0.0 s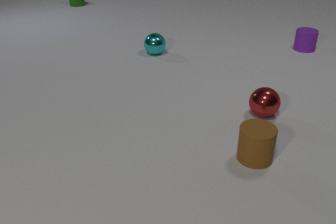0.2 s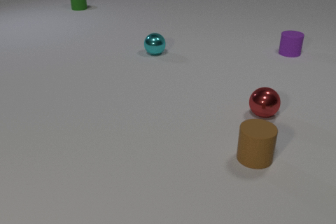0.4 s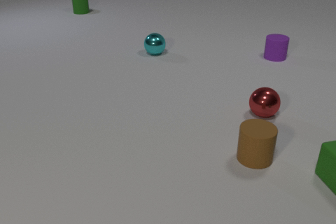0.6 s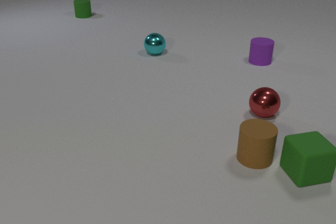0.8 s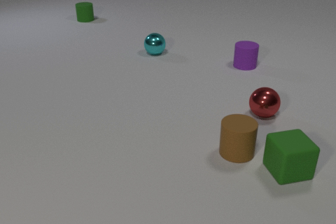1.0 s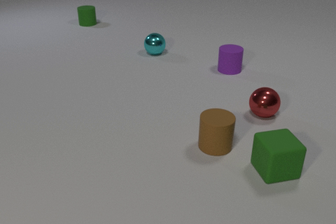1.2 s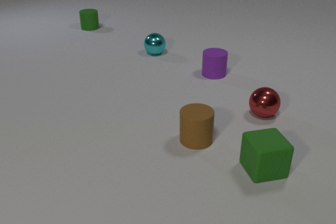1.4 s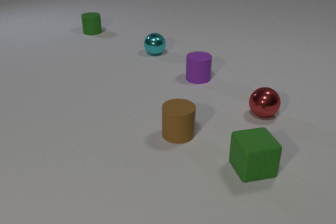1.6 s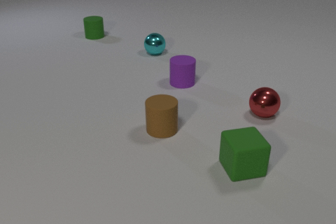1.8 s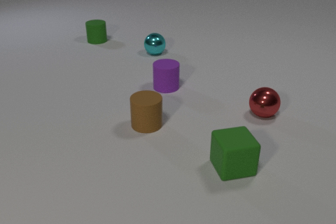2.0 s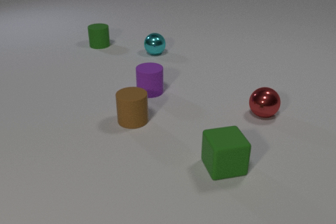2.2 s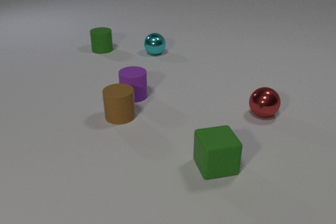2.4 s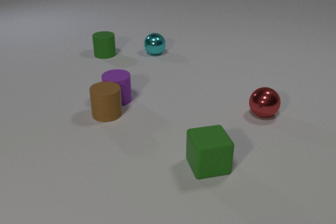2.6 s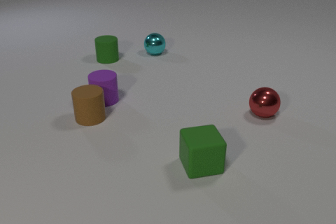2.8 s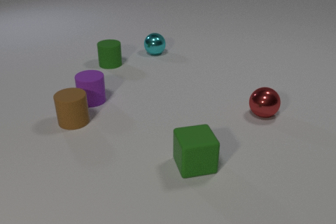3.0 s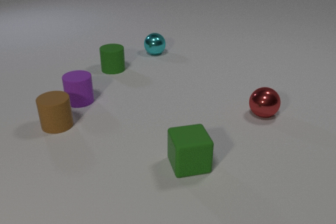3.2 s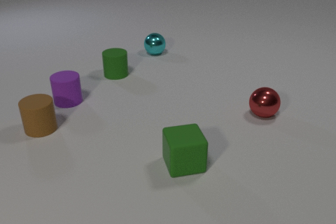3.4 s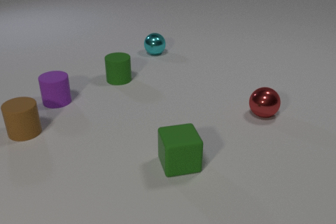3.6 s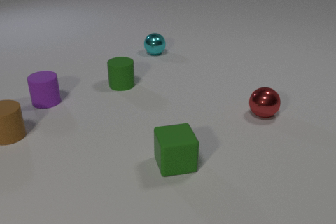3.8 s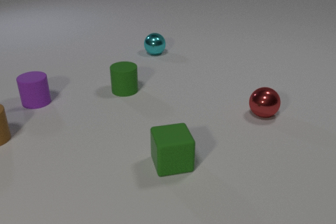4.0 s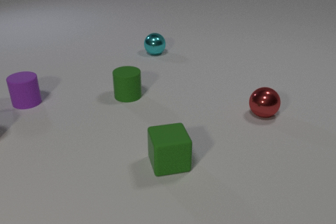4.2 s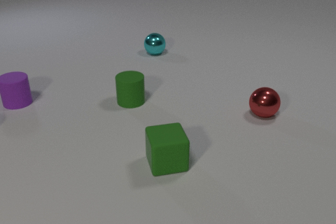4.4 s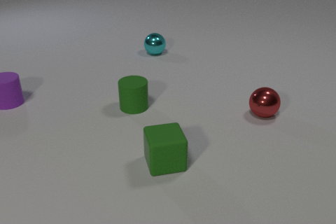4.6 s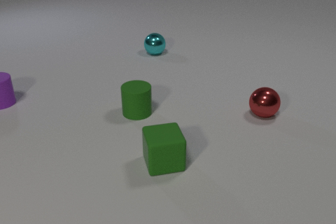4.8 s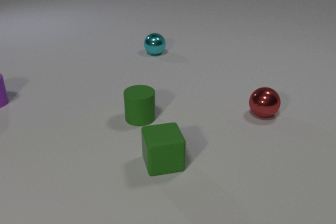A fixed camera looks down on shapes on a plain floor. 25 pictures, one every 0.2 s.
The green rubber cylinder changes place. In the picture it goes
toward the camera.
The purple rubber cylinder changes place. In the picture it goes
to the left.
0.0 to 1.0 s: The green rubber cube comes in at the right edge, slides to the left. The brown rubber cylinder slides to the left. The green rubber cylinder slides toward the camera. The purple rubber cylinder slides toward the camera and to the left. The green rubber cube and the brown rubber cylinder collide.
1.0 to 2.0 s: The green rubber cube slides to the left. The brown rubber cylinder slides to the left and away from the camera. The green rubber cylinder slides toward the camera. The purple rubber cylinder slides to the left and toward the camera.
2.0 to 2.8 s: The green rubber cube slides to the left. The brown rubber cylinder slides to the left. The green rubber cylinder slides toward the camera. The purple rubber cylinder slides to the left. The brown rubber cylinder and the purple rubber cylinder collide.
2.8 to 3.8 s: The green rubber cube slides to the left. The brown rubber cylinder slides to the left. The green rubber cylinder slides toward the camera. The purple rubber cylinder slides to the left.
3.8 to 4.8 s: The green rubber cube slides to the left. The brown rubber cylinder slides to the left, leaves at the left edge. The green rubber cylinder slides toward the camera. The purple rubber cylinder slides to the left.
What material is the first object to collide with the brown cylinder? rubber.
How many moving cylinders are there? 3.
How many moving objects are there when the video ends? 2.
